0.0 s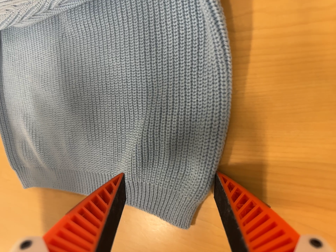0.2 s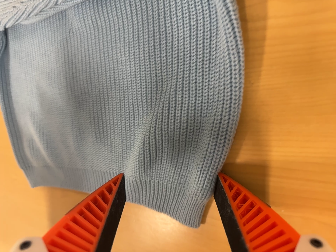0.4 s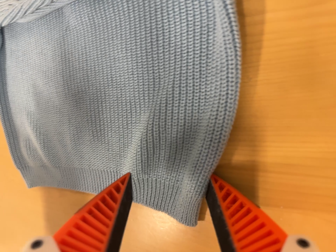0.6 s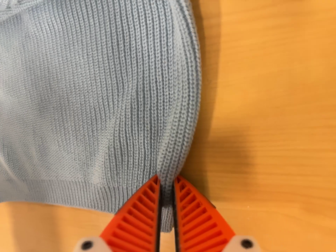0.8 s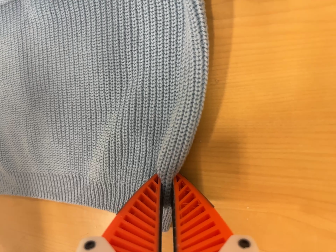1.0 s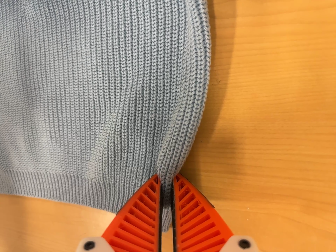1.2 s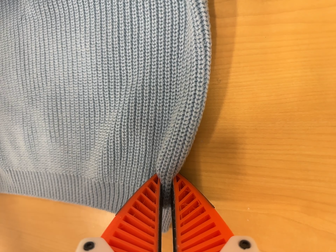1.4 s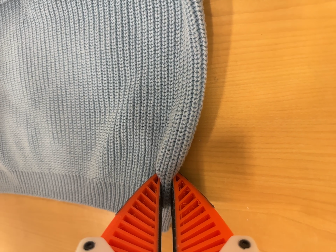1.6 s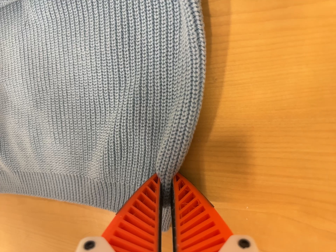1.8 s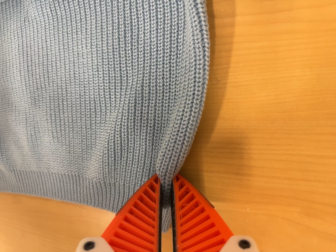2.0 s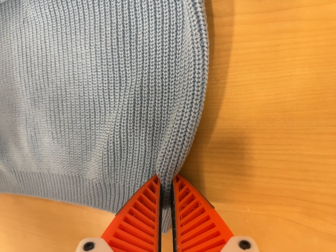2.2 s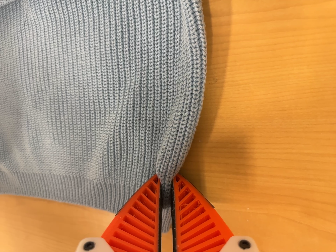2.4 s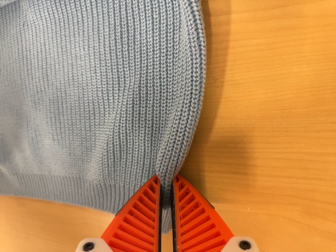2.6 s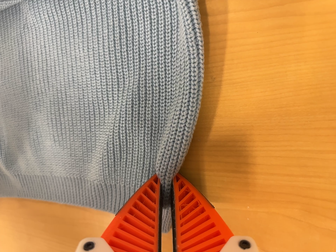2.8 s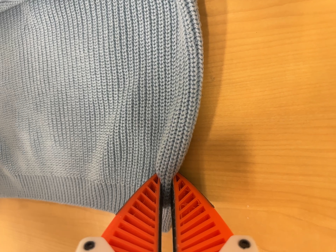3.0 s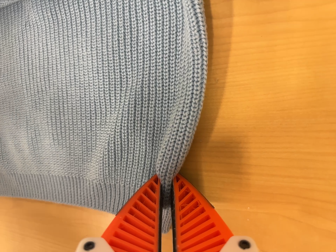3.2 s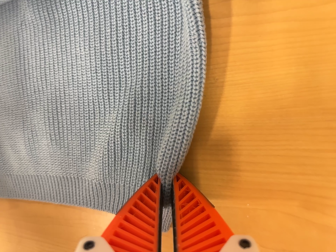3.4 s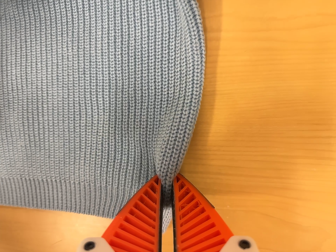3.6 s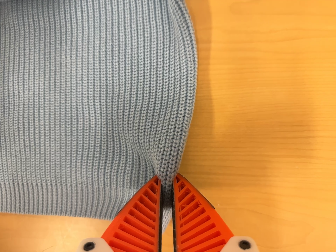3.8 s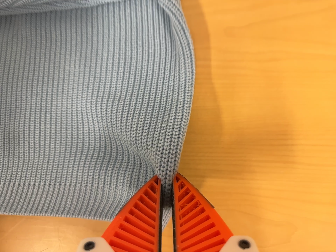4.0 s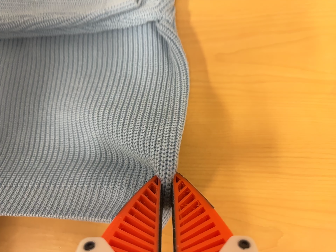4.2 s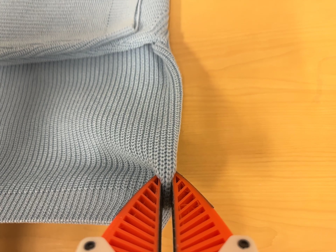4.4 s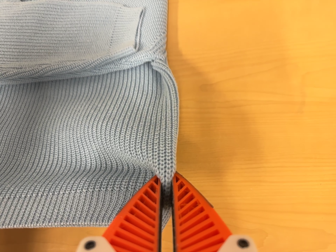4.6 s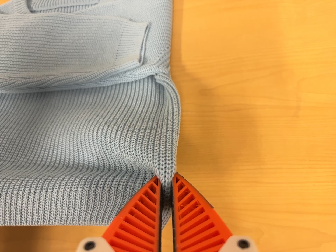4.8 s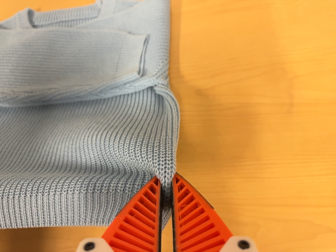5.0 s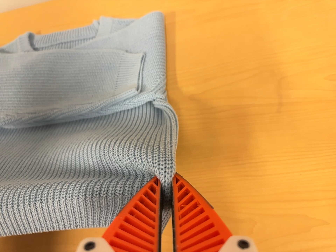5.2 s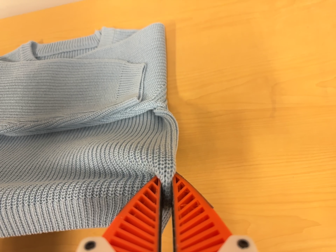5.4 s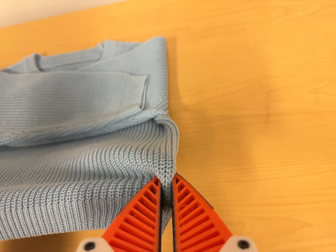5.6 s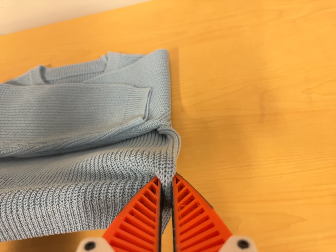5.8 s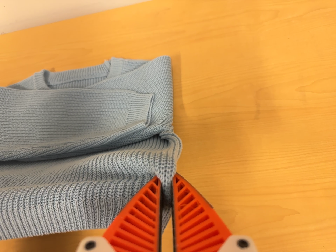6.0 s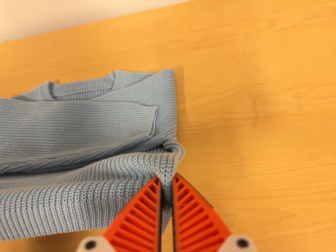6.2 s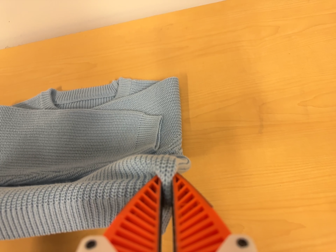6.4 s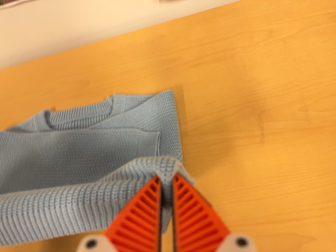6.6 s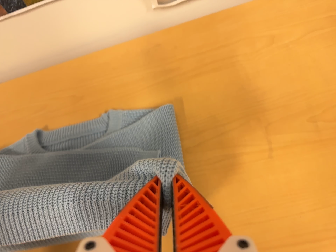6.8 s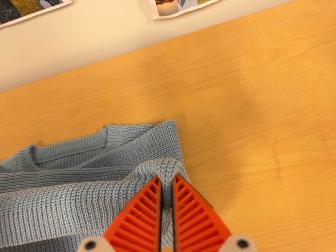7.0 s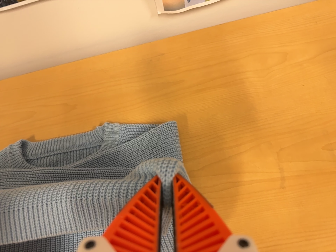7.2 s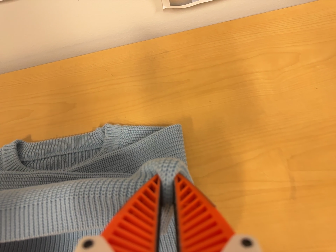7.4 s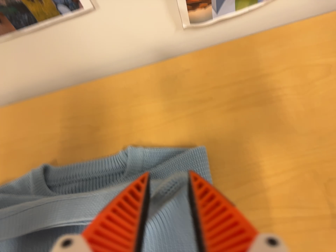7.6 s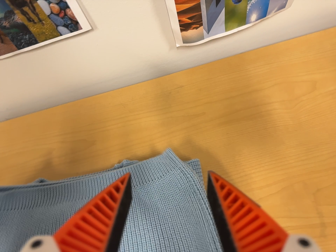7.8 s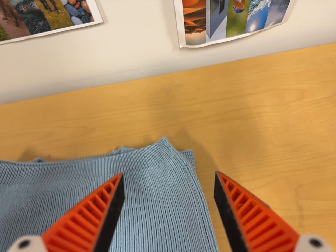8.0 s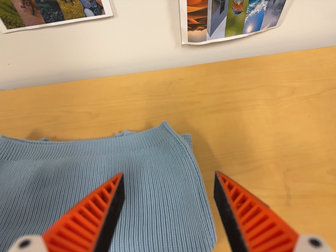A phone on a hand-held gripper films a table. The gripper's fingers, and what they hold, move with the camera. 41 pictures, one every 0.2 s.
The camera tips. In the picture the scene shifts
downward.
0.0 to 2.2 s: The camera shifts only a little, or ends up much as it began.
2.2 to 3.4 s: The camera pans to its right by about 10 degrees.
3.4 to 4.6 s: The camera travels backward, about 12 cm, so what stands in front gets smaller. Its aim tips toward the top of its view by about 20 degrees, and the scene shifts downward.
4.6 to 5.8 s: The camera travels backward, about 8 cm, so what stands in front gets smaller.
5.8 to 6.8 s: The camera travels toward the top of its view and forward, about 10 cm, so close, fixed things drift downward.
6.8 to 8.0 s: The camera travels toward the bottom of its view, about 6 cm. Its aim tips toward the top of its view by about 10 degrees. It rolls about its line of sight by about 10 degrees, and the scene rotates clockwise.
The film runs forward here.
